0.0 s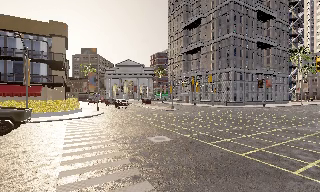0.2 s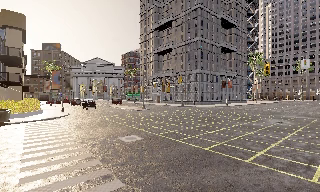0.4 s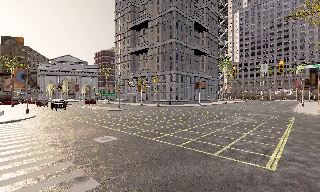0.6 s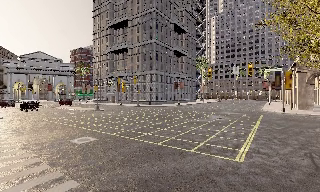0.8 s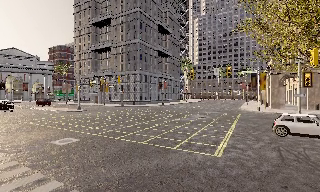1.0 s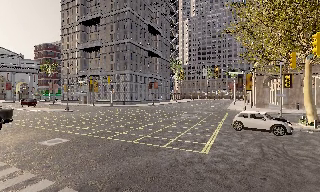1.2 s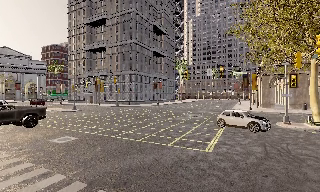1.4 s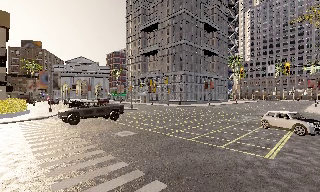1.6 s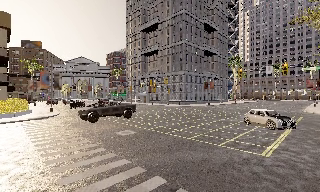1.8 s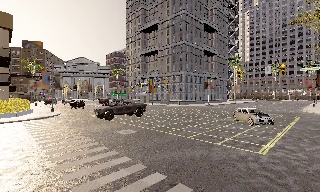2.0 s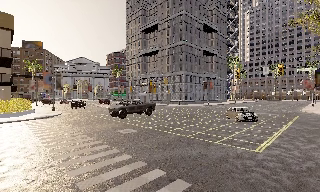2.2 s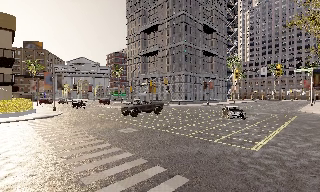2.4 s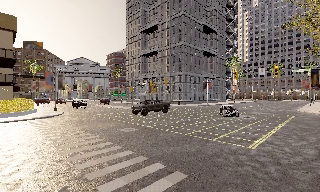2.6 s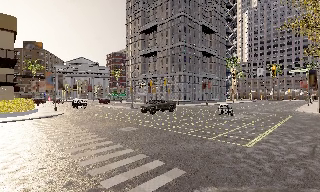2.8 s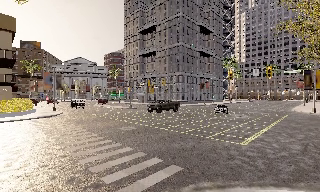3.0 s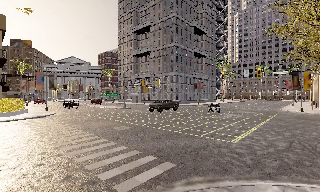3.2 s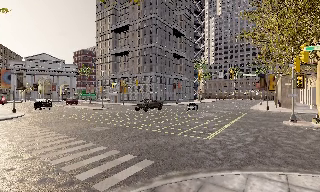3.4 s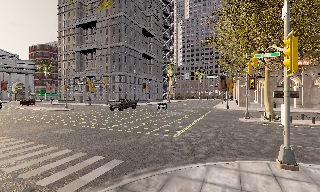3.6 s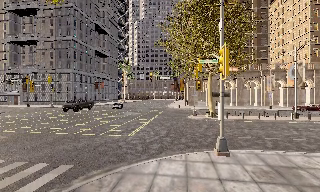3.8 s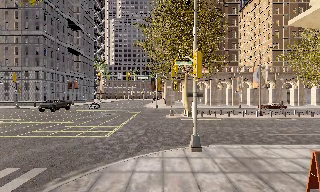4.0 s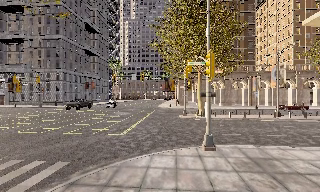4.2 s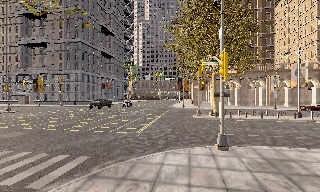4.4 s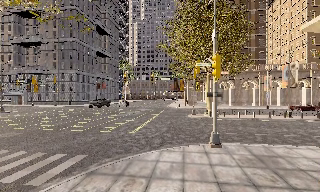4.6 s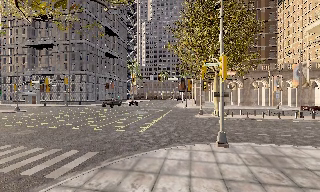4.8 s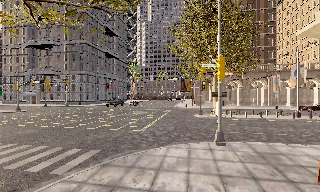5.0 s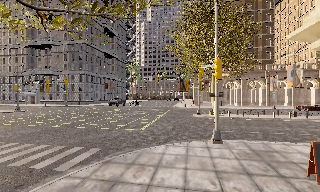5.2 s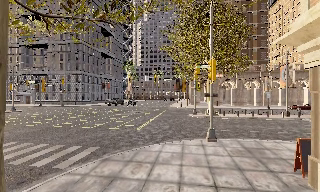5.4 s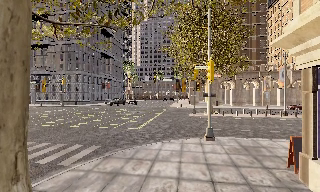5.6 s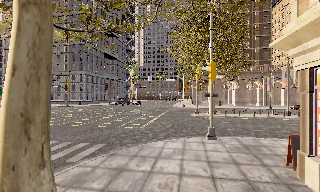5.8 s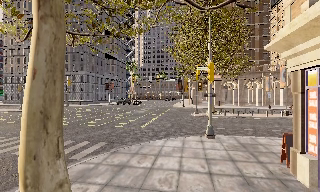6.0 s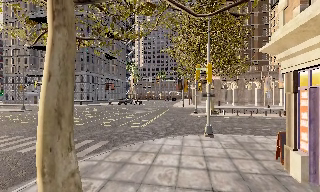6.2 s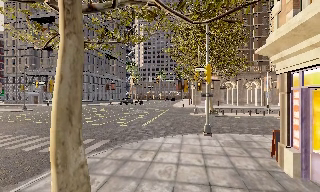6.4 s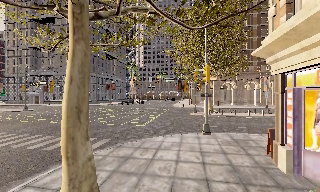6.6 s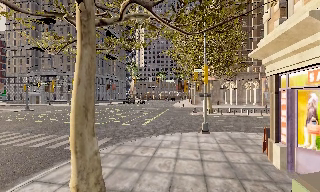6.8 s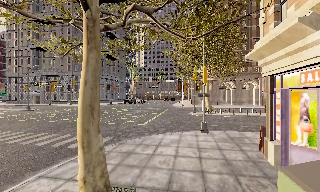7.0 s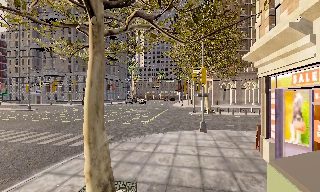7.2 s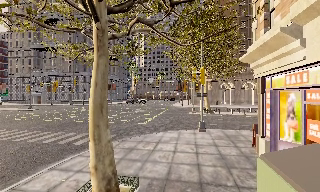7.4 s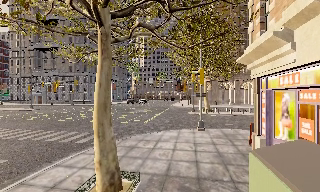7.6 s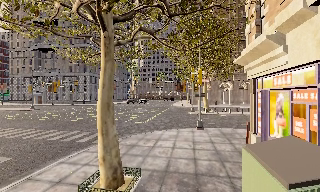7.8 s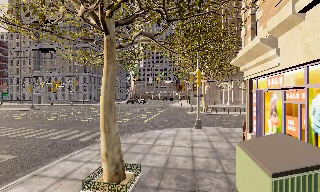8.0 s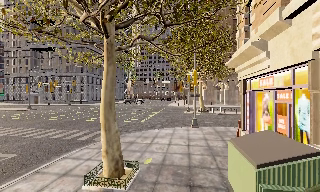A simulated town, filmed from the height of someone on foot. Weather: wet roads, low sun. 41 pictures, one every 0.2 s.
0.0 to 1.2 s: The scene slides to the left, as the camera pans about 35 degrees to its right. It travels backward, about 1.5 m.
1.2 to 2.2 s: The camera swings to its left by about 20 degrees, and the scene slides to the right. It travels backward, about 1.5 m, so what stands in front gets smaller.
2.2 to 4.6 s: The camera pans to its right, which is clockwise from overhead, by about 35 degrees. It travels backward, about 3 m.
4.6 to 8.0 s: The camera travels backward, about 4.5 m, so what stands in front gets smaller.
The film runs backward here.
